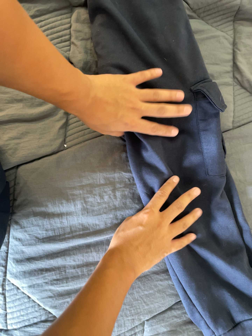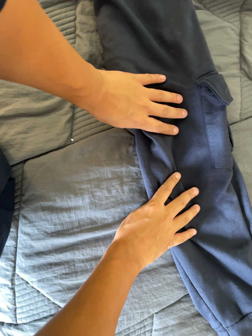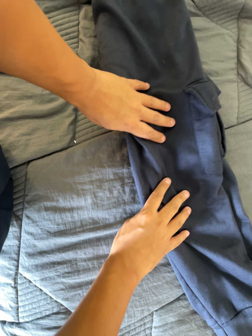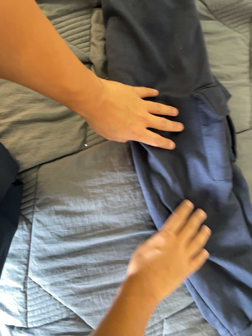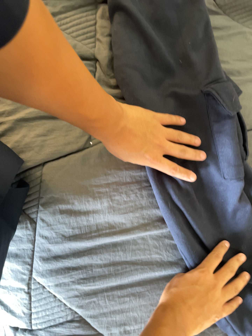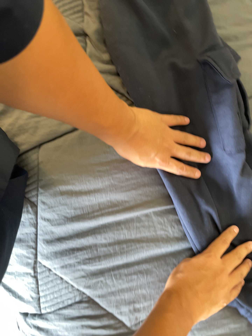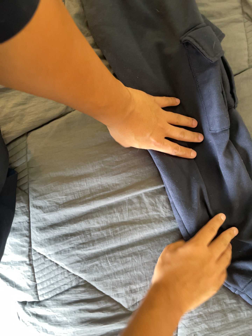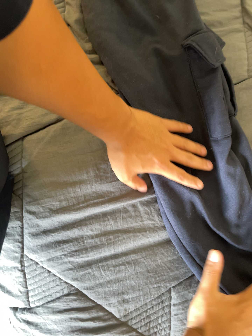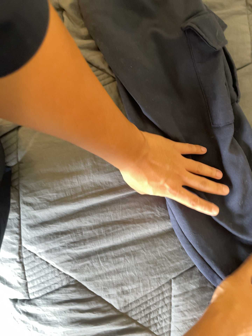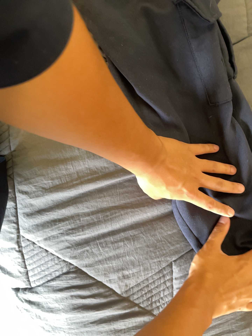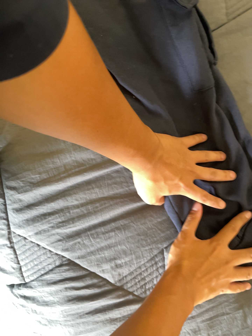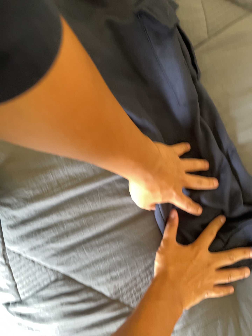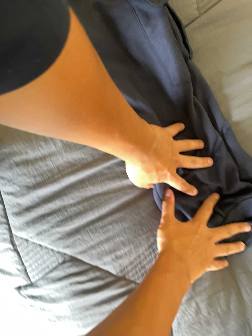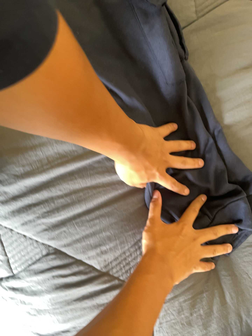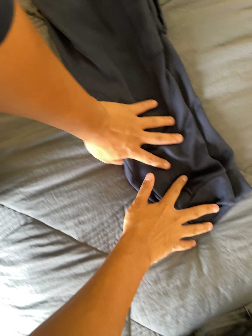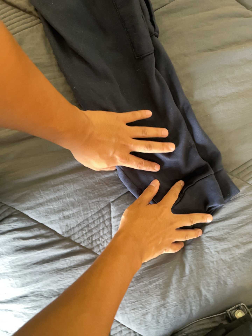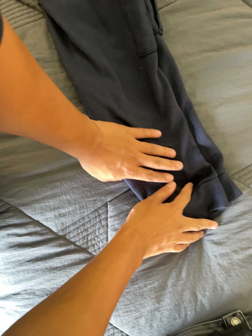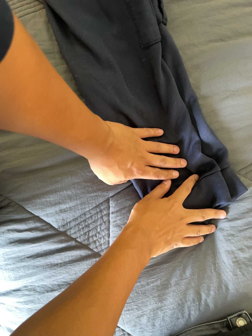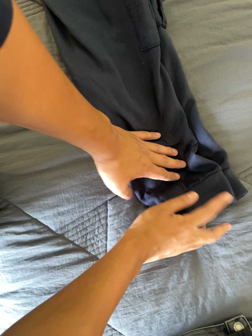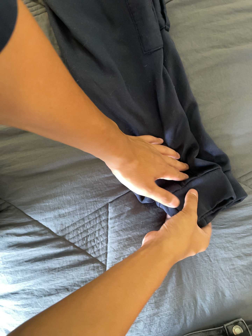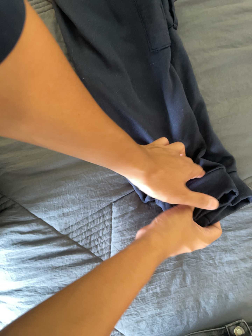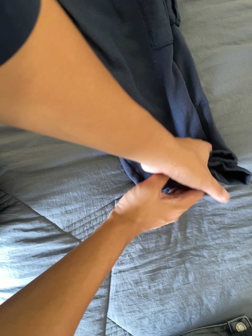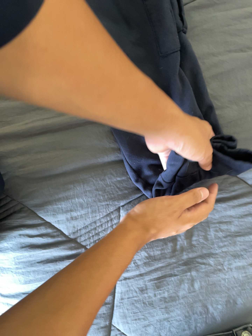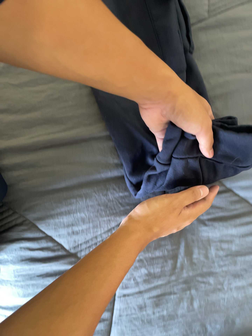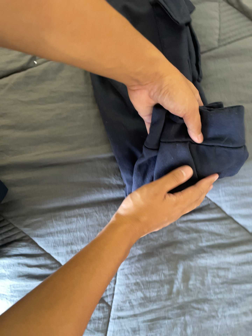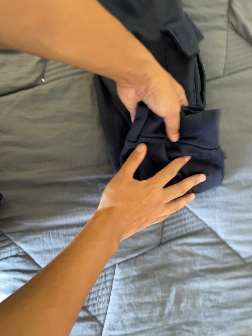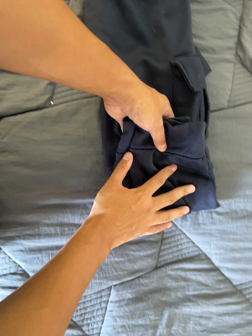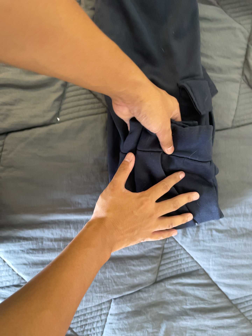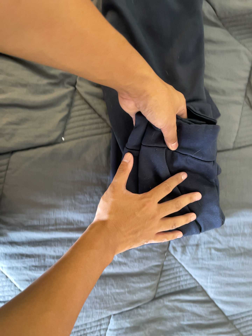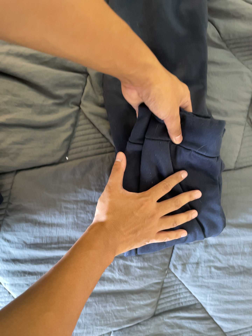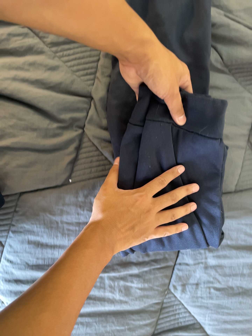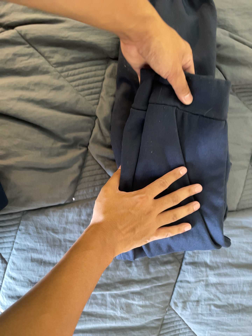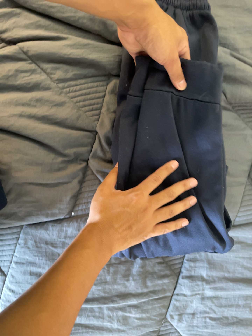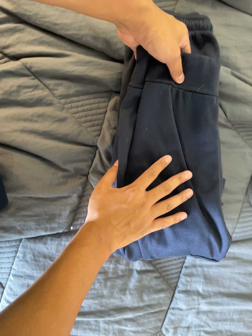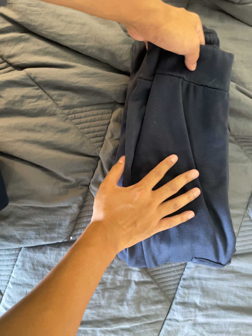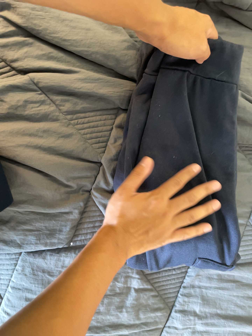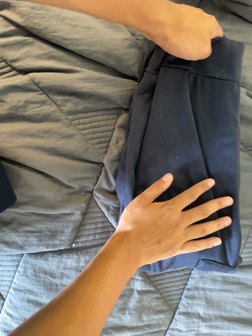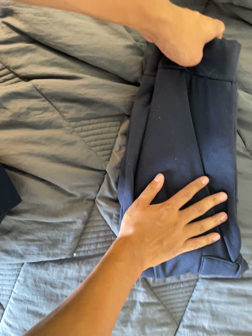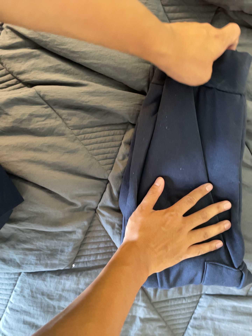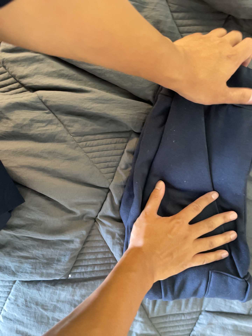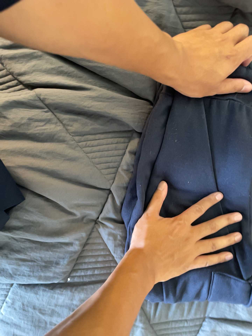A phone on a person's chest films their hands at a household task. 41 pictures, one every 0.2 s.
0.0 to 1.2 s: The camera travels toward the bottom of its view, about 6 cm, so close, fixed things drift upward.
1.2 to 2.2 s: The camera travels to its right, about 6 cm, so close, fixed things drift to the left.
2.2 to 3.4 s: The camera travels toward the bottom of its view and to its right, about 12 cm, so close, fixed things drift upward.
3.4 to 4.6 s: The camera shifts only a little, or ends up much as it began.
4.6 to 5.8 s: The camera travels toward the top of its view, about 26 cm, so close, fixed things drift downward. It rolls about its line of sight by about 15 degrees, and the scene rotates clockwise.
5.8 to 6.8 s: The camera travels toward the top of its view, about 18 cm, so close, fixed things drift downward.
6.8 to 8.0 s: The camera travels forward, about 9 cm, so what stands in front looms larger.
The film runs forward here.
